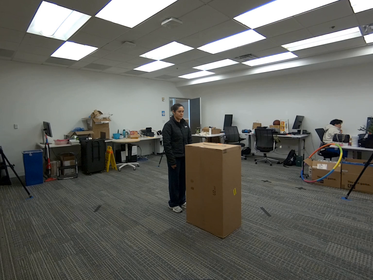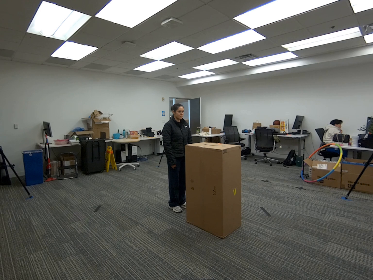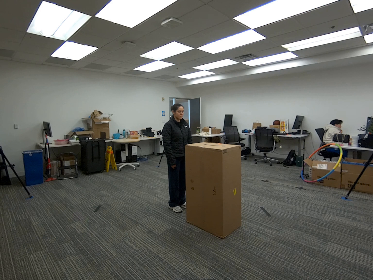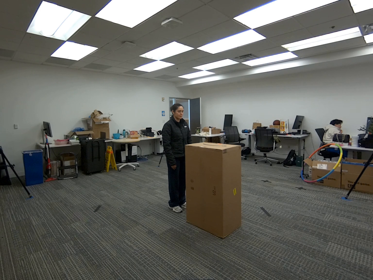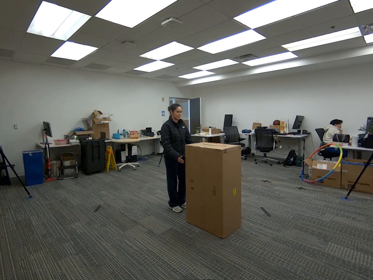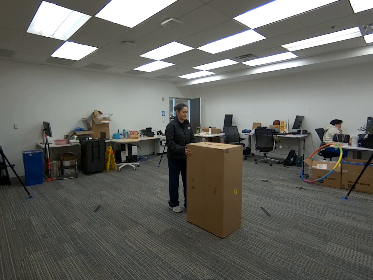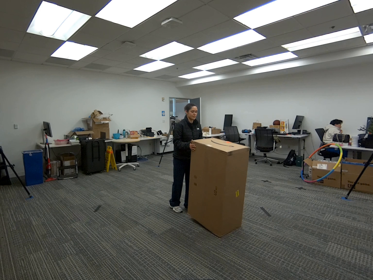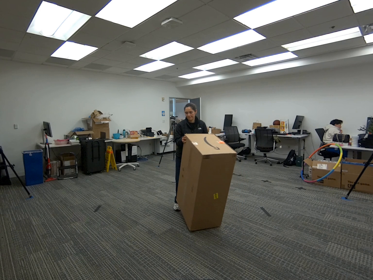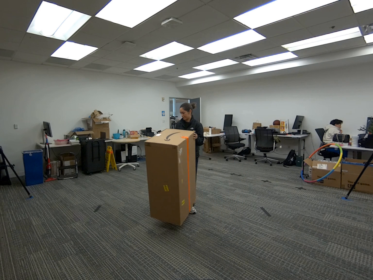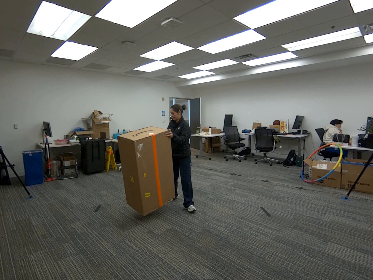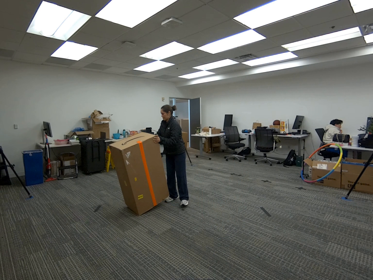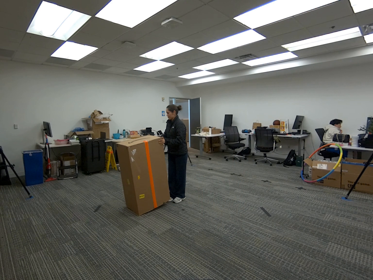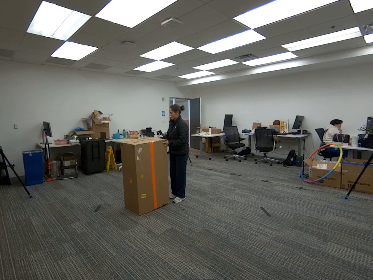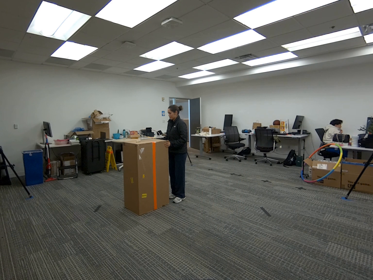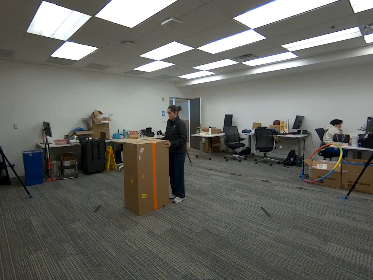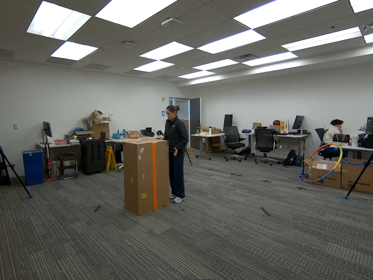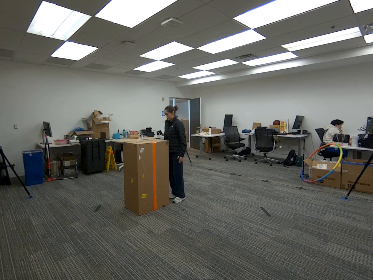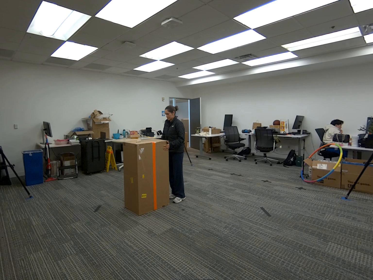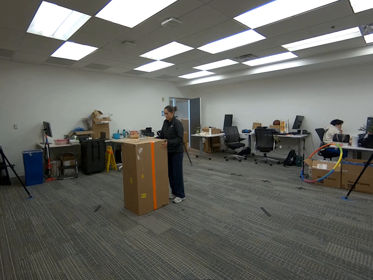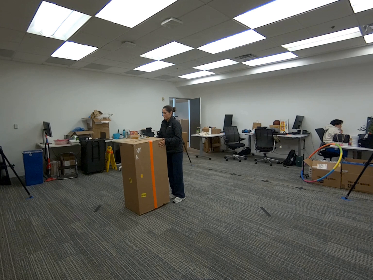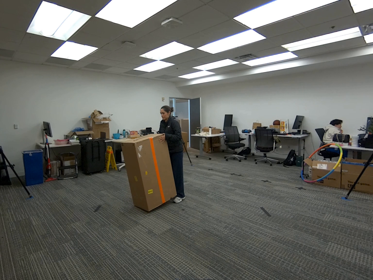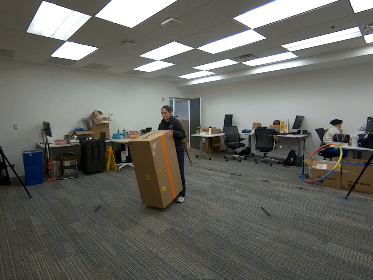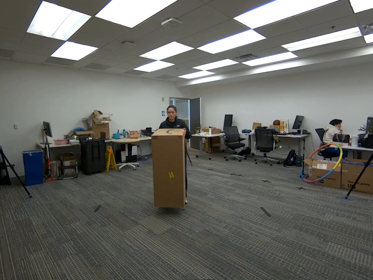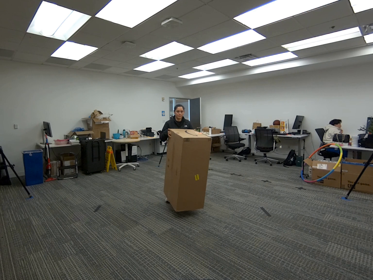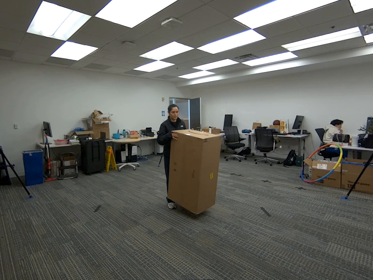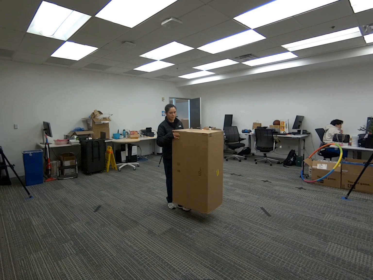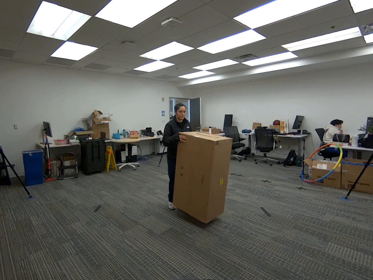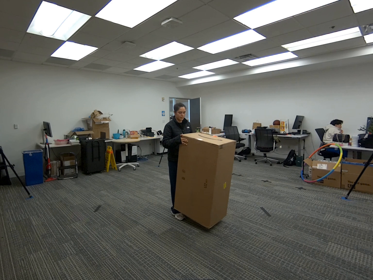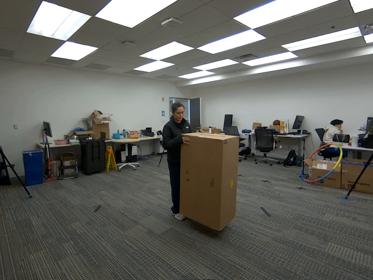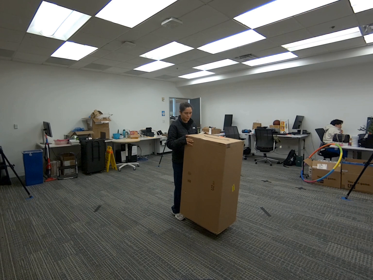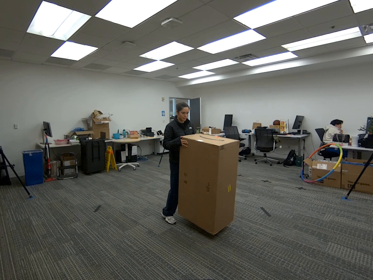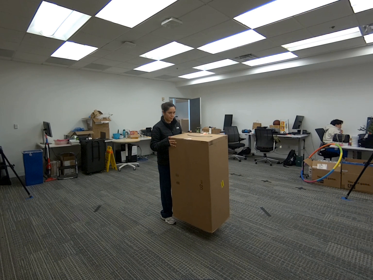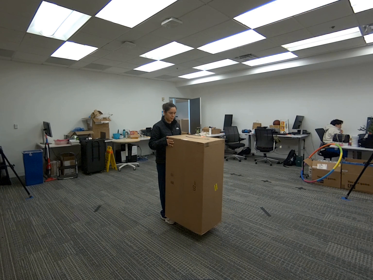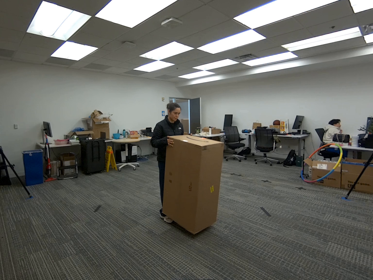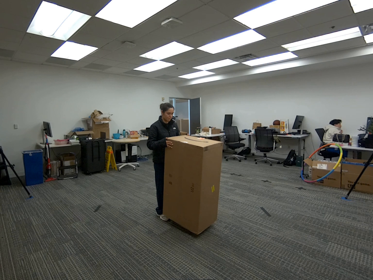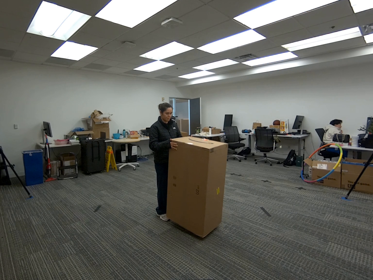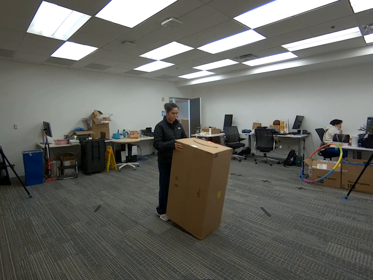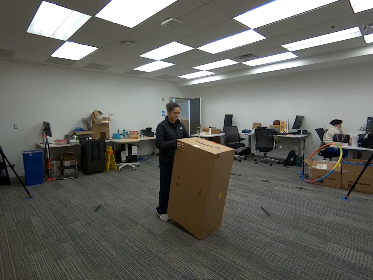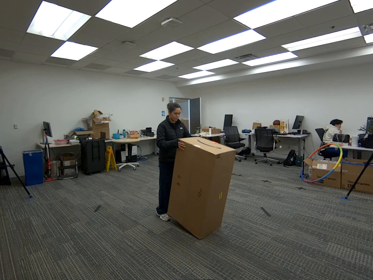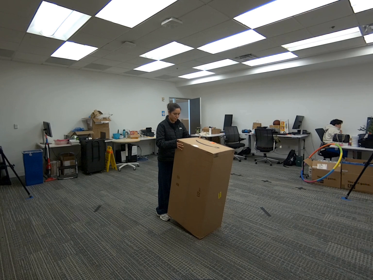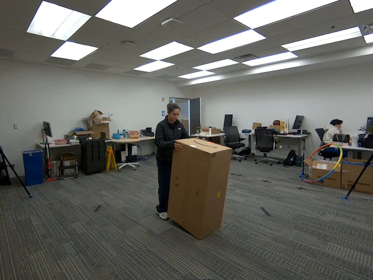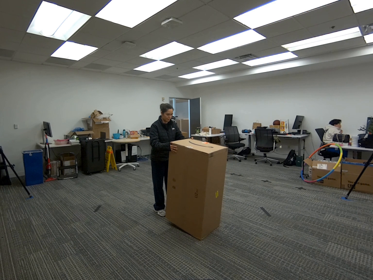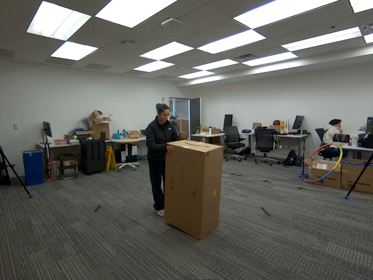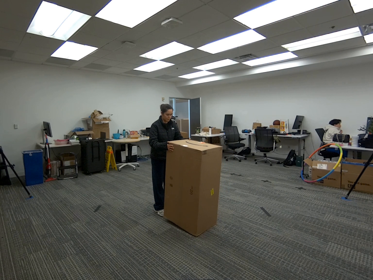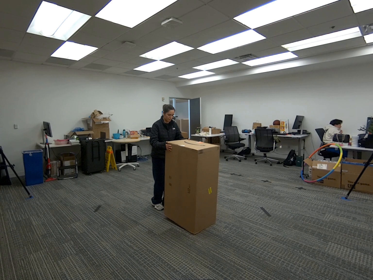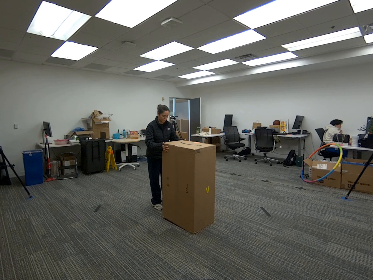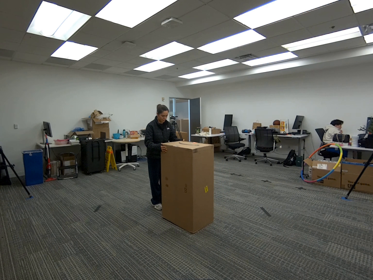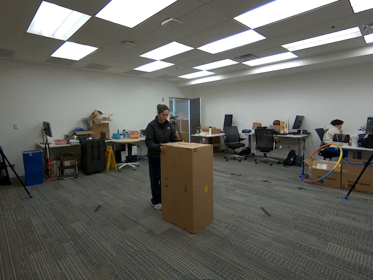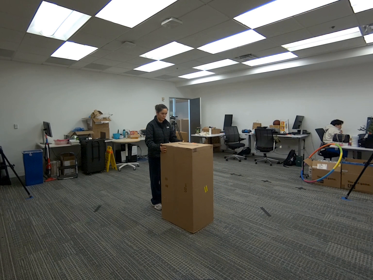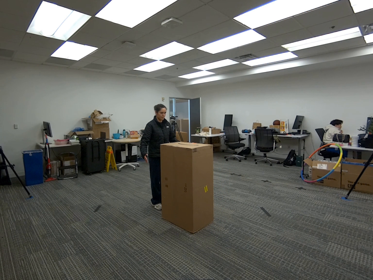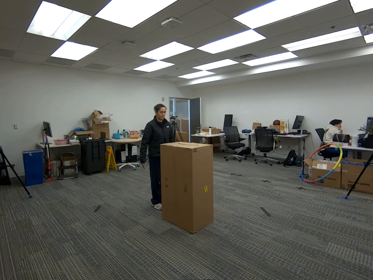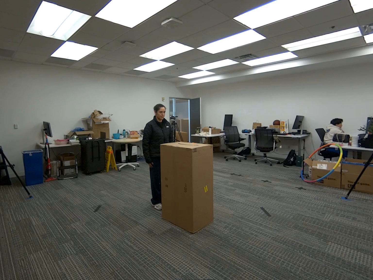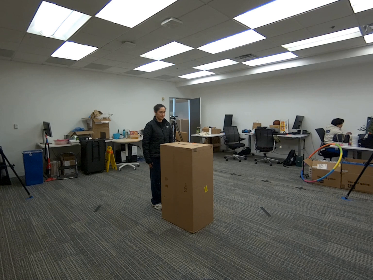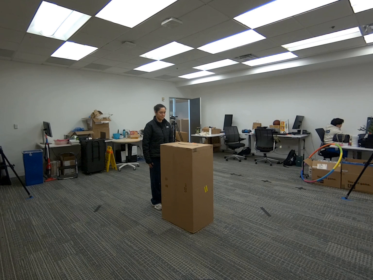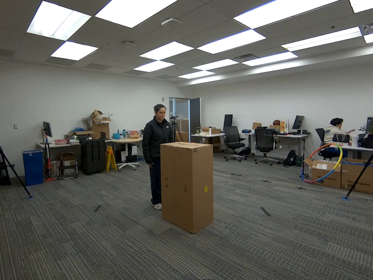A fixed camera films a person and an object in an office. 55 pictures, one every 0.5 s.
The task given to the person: Walk to the giant cardboard box positioned vertially on the ground, pick it up with both hands, hold it and walk to the other side and place it on the ground. Then grab and lift the box again, hold it and walk to the other side adn place it back on the ground.
